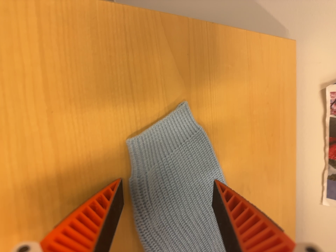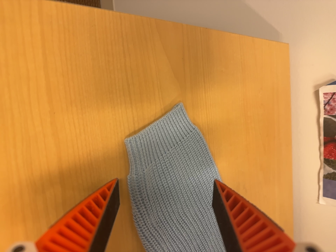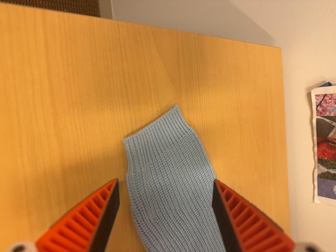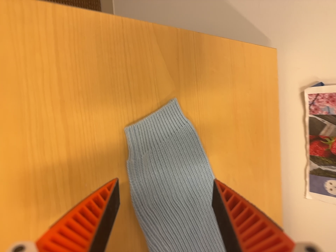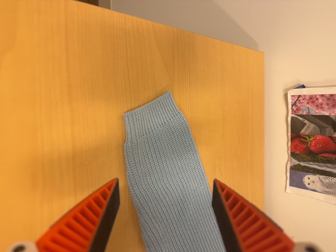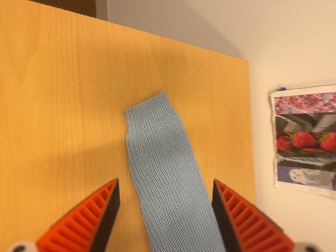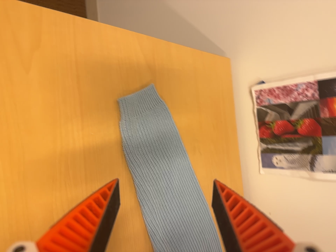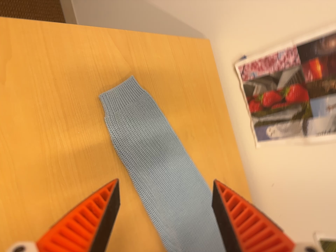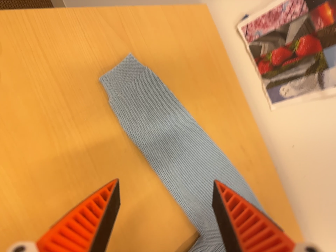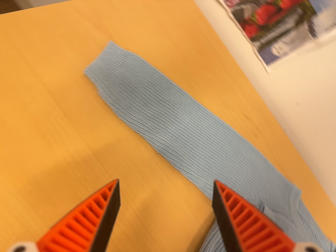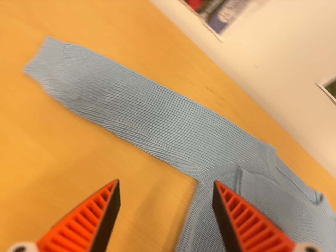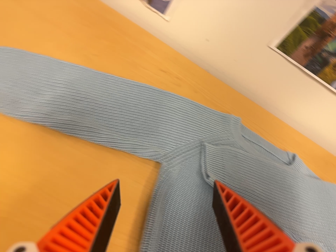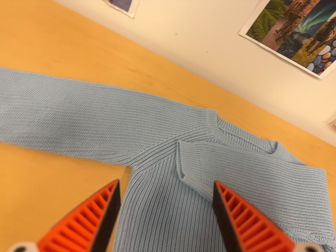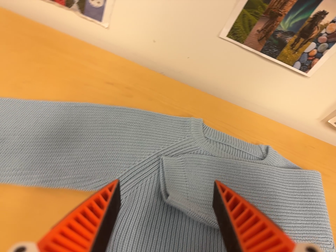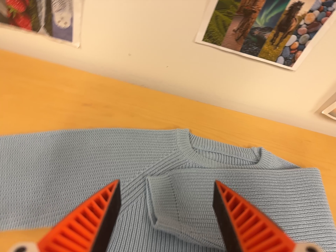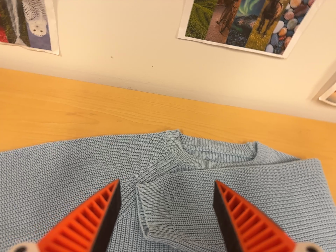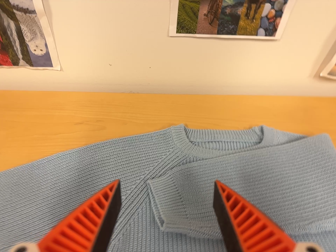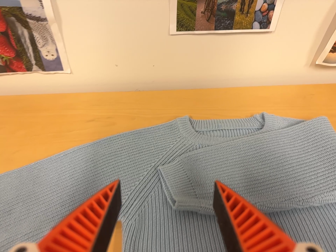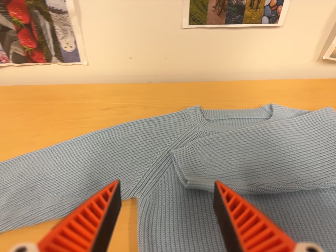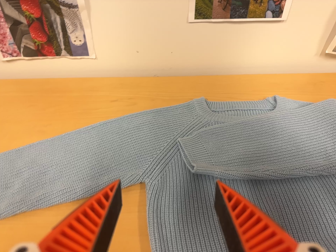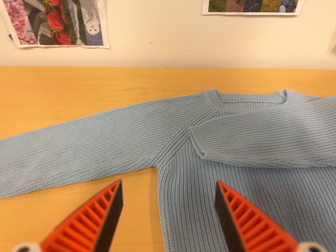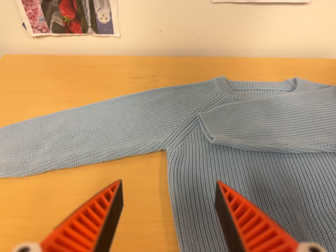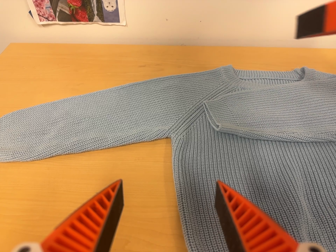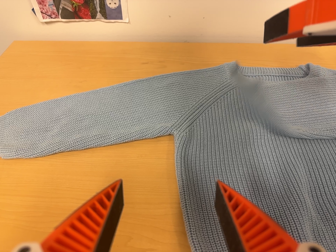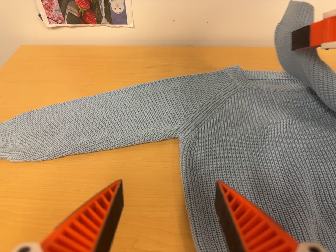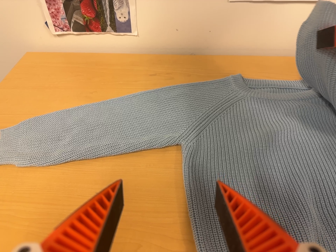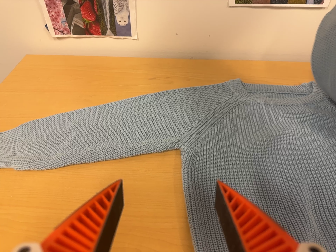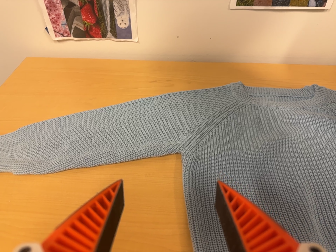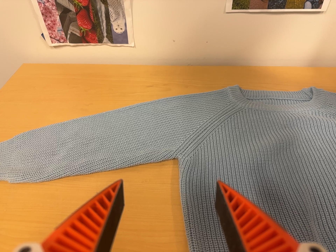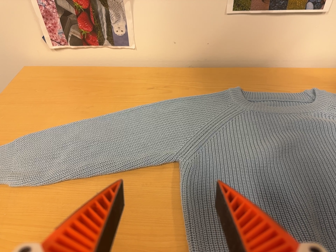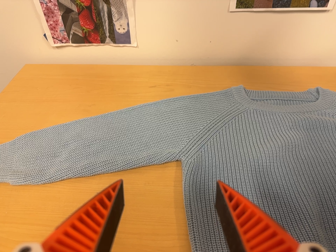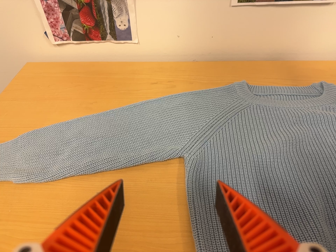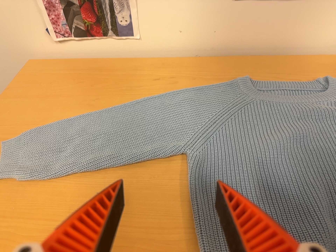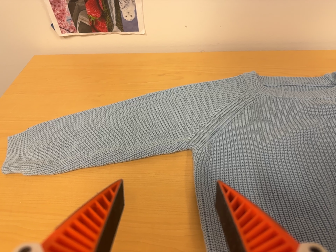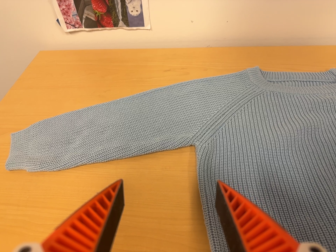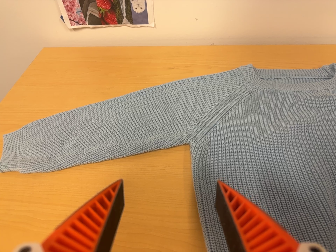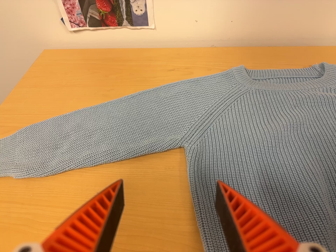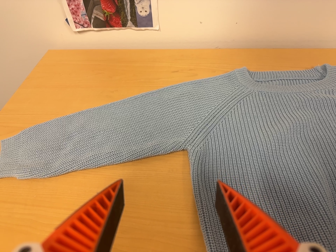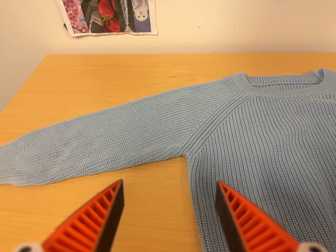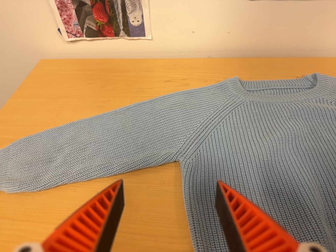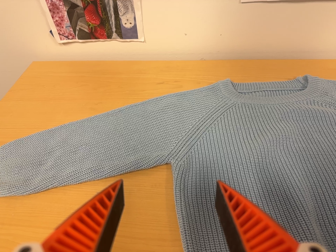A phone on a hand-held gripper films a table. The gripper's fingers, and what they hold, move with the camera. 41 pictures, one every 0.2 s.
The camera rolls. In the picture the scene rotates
counterclockwise.
0.0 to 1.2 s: The camera travels backward and toward the bottom of its view, about 18 cm, so what stands in front gets smaller. Its aim tips toward the top of its view by about 10 degrees.
1.2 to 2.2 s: The camera travels to its right and toward the bottom of its view, about 18 cm, so close, fixed things drift to the left. Its aim tips toward the bottom of its view by about 10 degrees, and the scene shifts upward. It rolls about its line of sight by about 55 degrees, and the scene rotates counterclockwise.
2.2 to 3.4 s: The camera travels to its right, about 14 cm, so close, fixed things drift to the left. It rolls about its line of sight by about 35 degrees, and the scene rotates counterclockwise.
3.4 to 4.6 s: The camera travels toward the bottom of its view and backward, about 12 cm, so close, fixed things drift upward.
4.6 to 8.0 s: The camera shifts only a little, or ends up much as it began.
The film runs backward here.
